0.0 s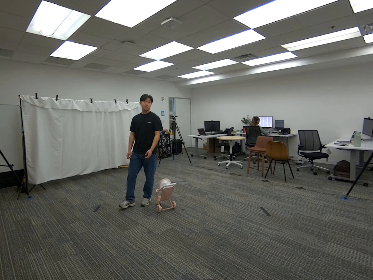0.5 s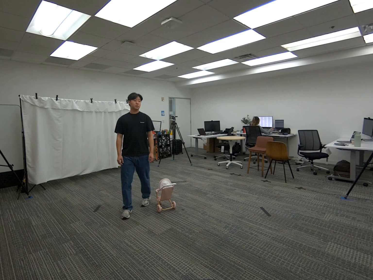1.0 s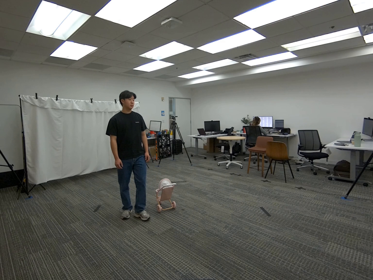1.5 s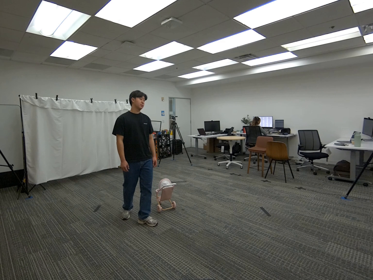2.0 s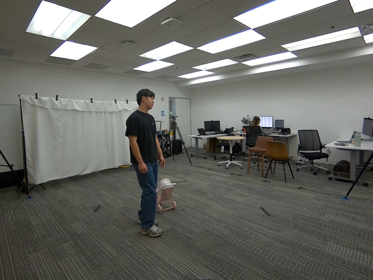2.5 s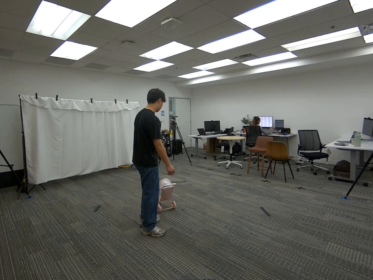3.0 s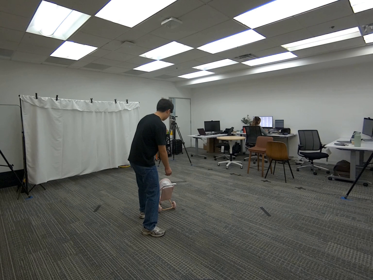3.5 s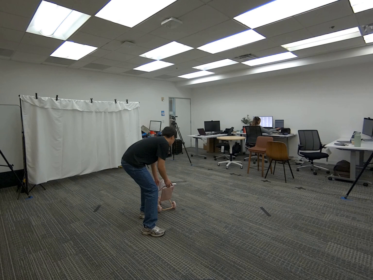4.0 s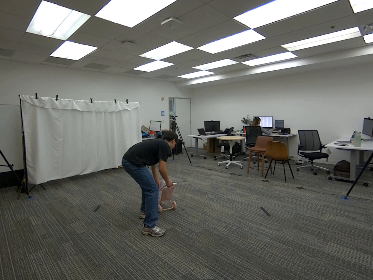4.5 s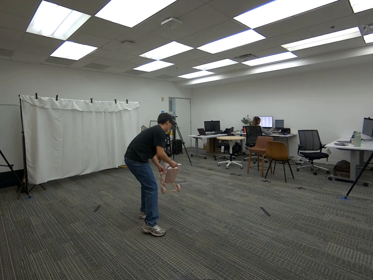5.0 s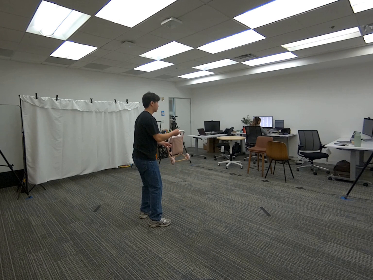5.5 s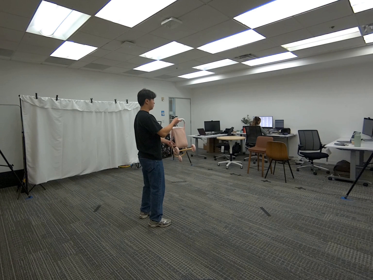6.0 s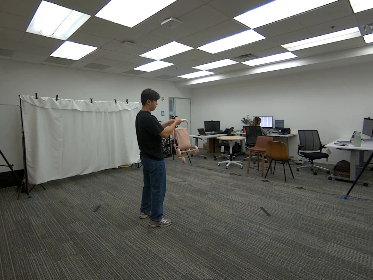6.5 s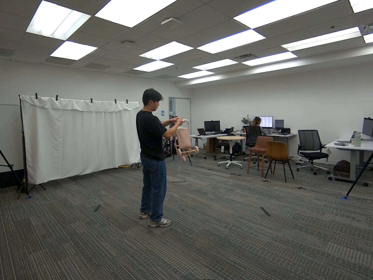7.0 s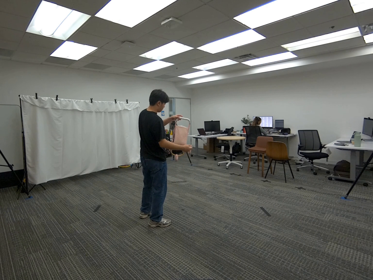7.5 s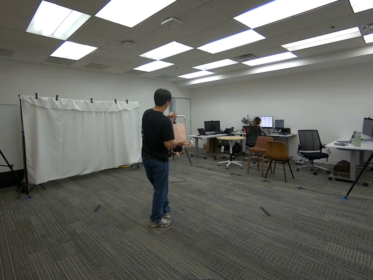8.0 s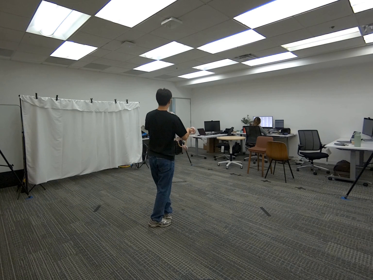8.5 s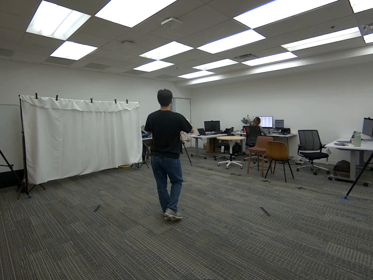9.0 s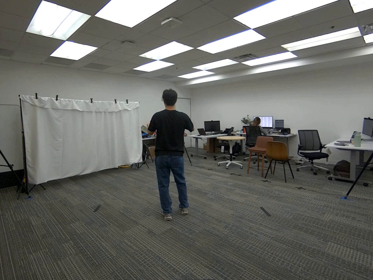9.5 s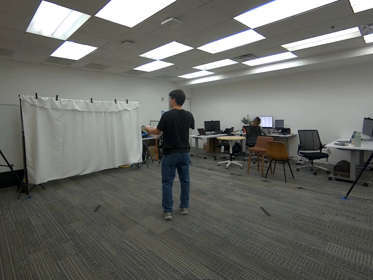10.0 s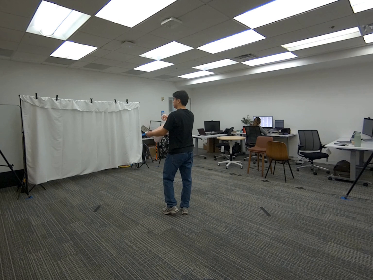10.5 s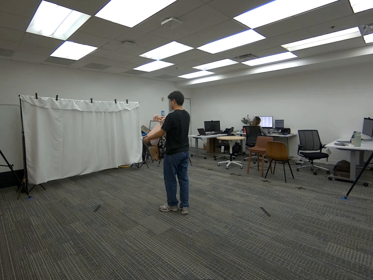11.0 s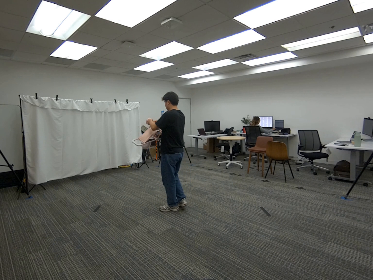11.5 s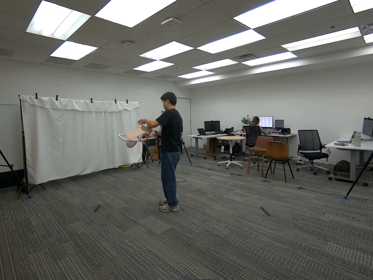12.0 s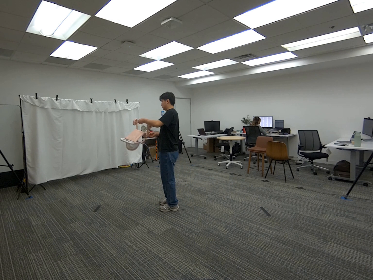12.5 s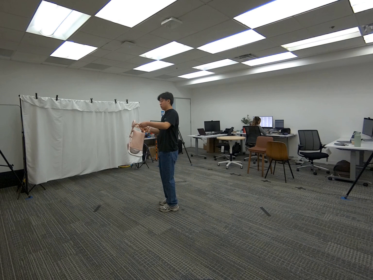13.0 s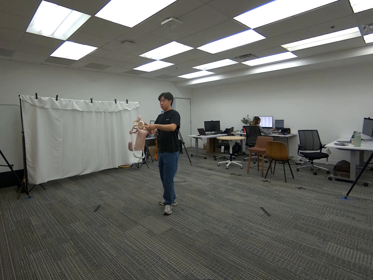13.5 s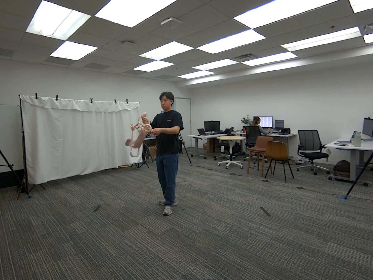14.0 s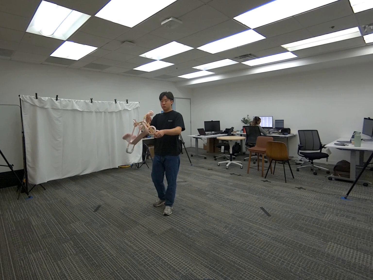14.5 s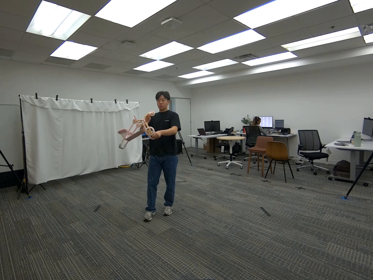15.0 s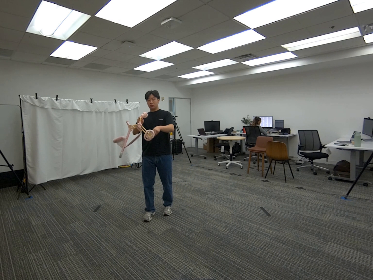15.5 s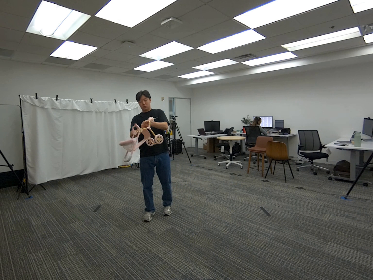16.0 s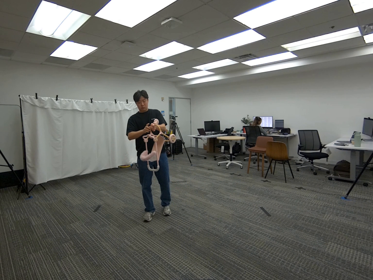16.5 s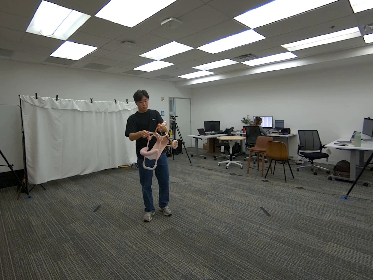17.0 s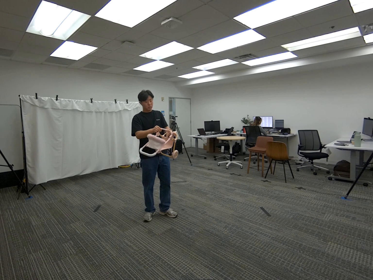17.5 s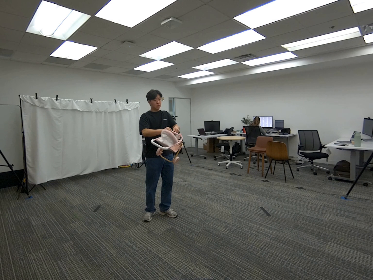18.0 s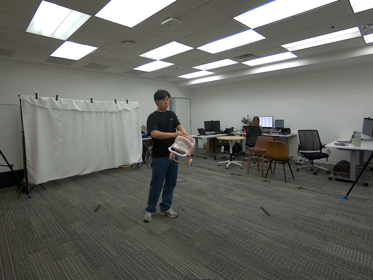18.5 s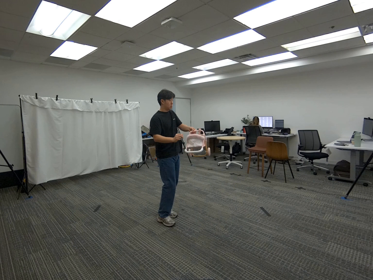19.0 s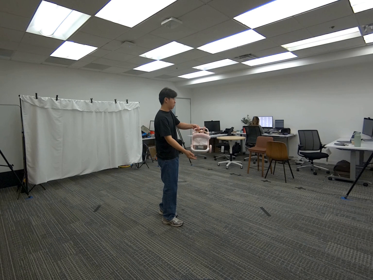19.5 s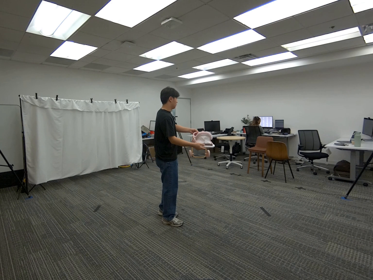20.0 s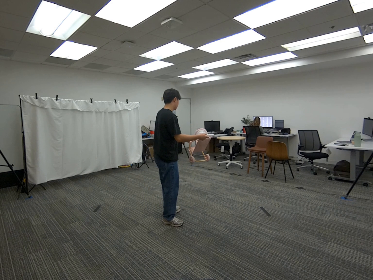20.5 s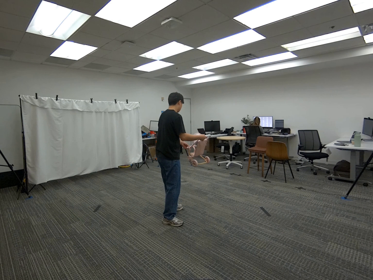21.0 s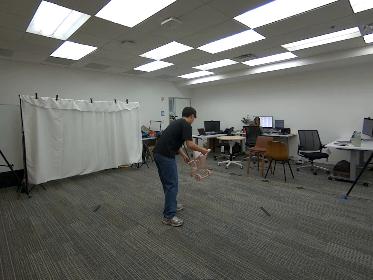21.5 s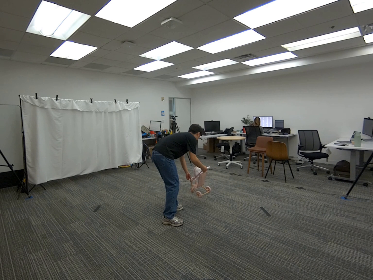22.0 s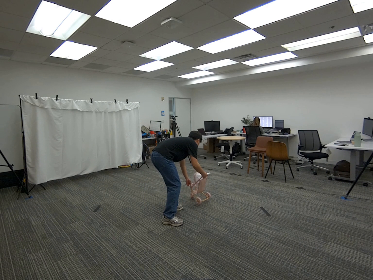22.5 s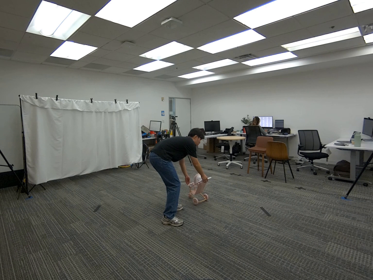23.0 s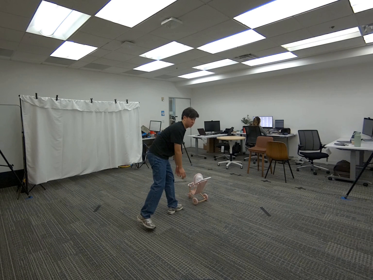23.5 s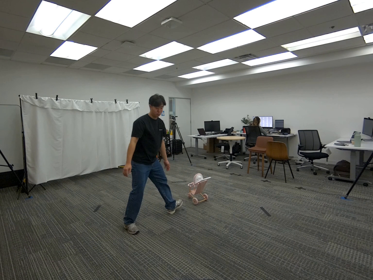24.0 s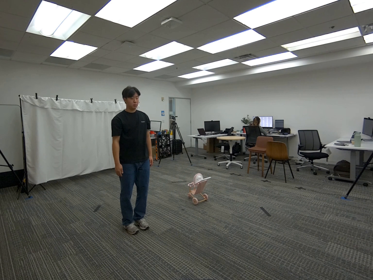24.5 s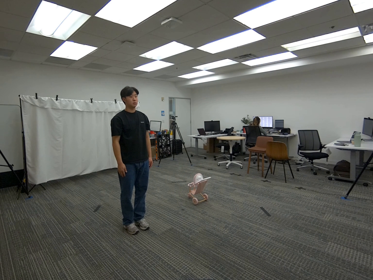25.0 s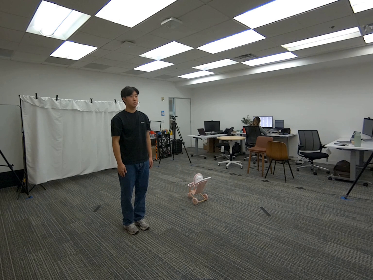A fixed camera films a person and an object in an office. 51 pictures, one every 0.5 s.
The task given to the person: Walk over to the toy stroller on the ground and pick up with both hands. Rotate the stroller in various orientations and visible to all camera angles. Place back down on ground in starting position.
